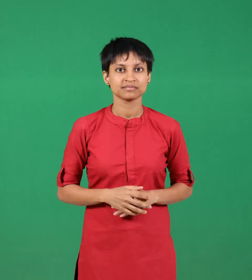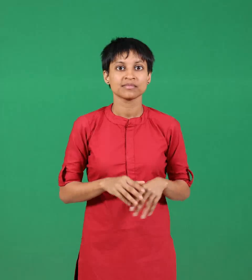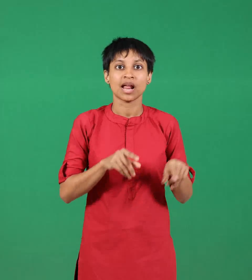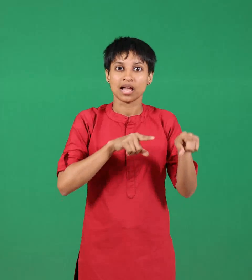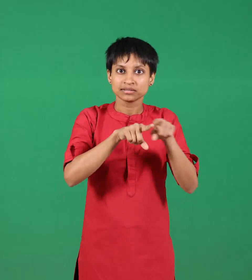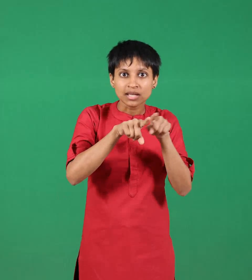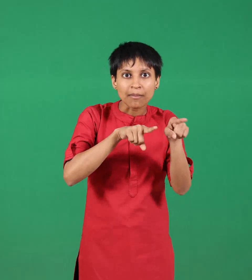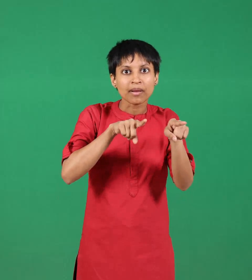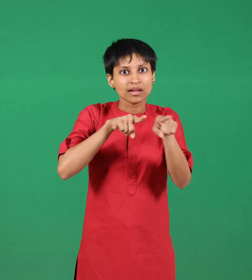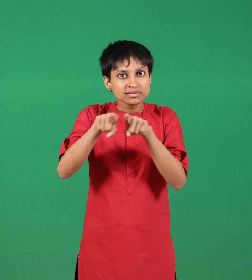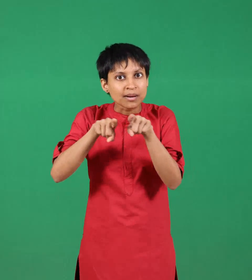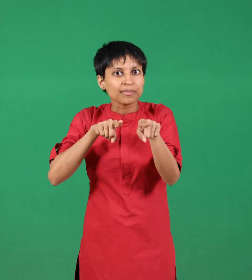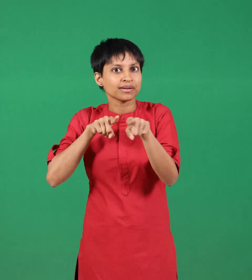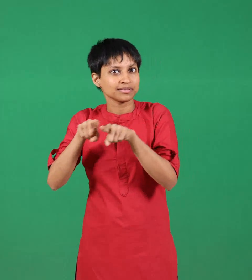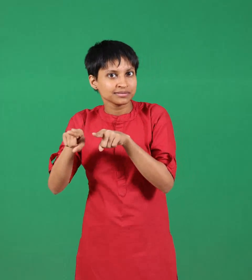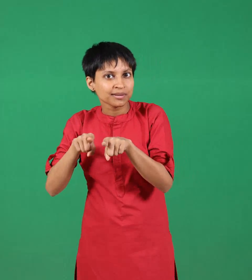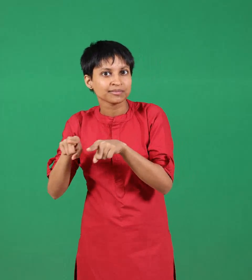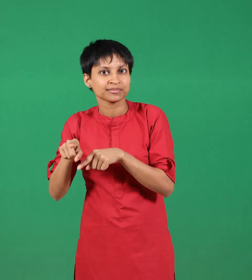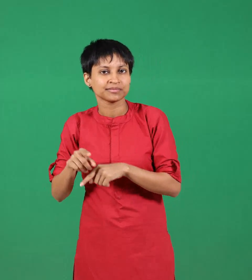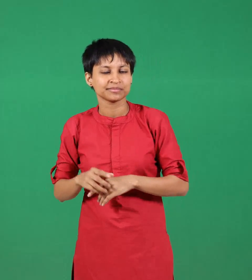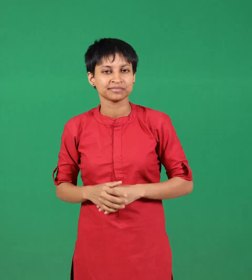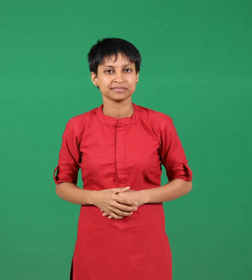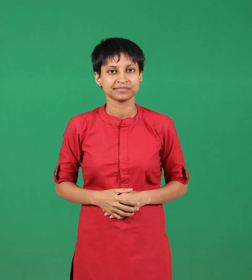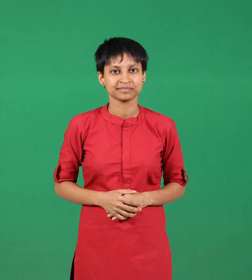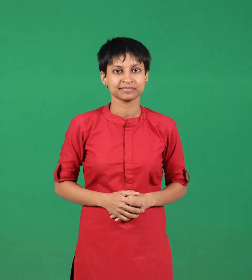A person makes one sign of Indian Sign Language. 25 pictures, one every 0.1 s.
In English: examples
